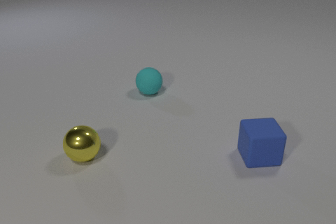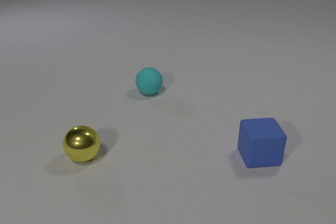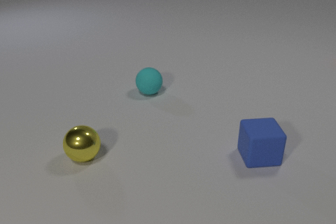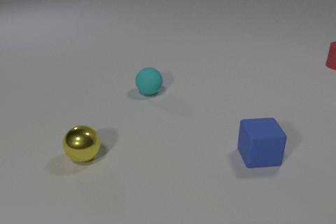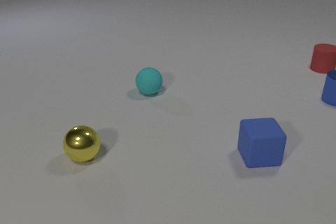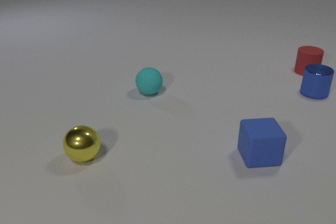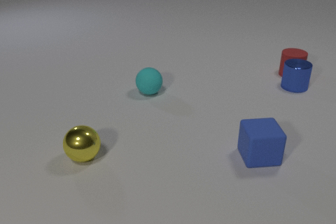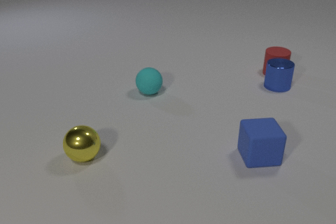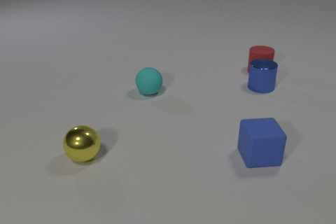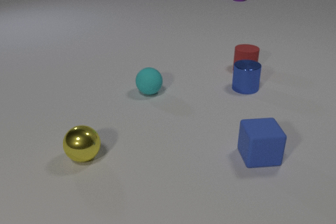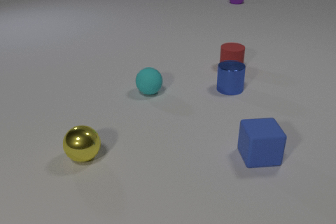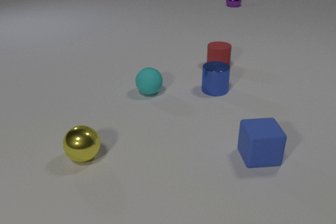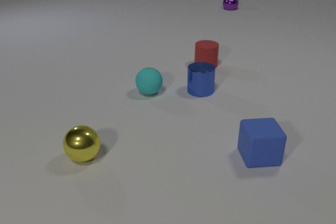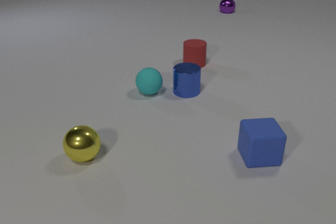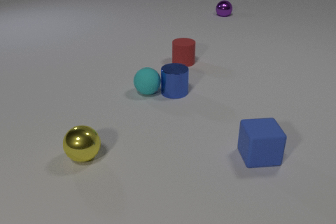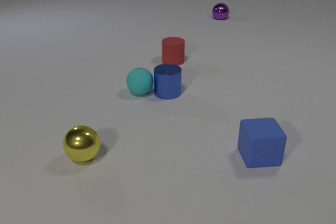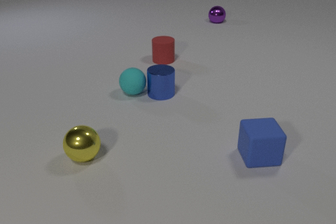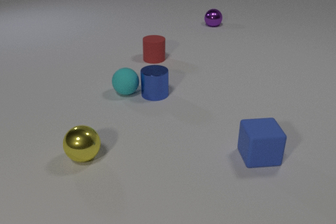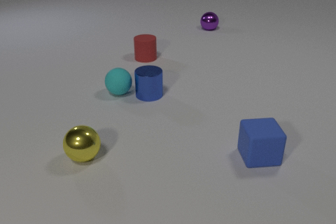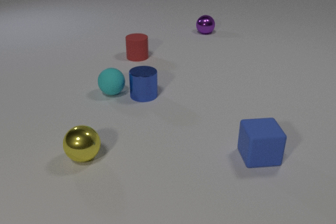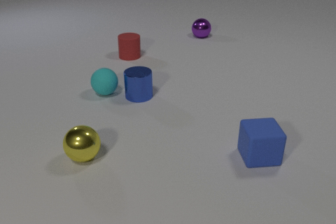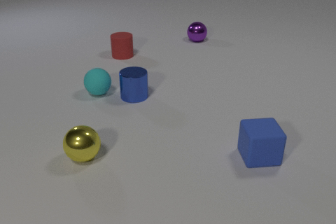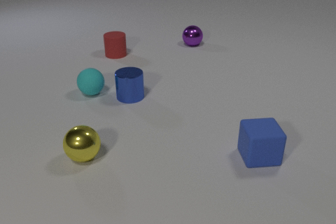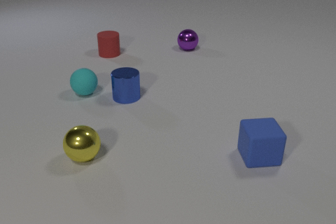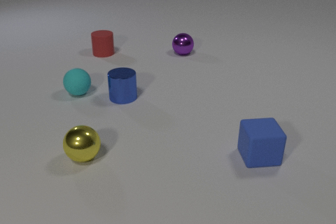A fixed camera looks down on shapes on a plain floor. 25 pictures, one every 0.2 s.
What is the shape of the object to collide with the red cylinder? cylinder.
What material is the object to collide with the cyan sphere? metal.
What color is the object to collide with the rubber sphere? blue.
0.0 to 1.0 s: The blue metal cylinder comes in at the right edge, slides to the left. The red rubber cylinder comes in at the right edge, slides to the left and toward the camera.
1.0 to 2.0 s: The blue metal cylinder slides to the left. The red rubber cylinder slides to the left. The purple metal sphere comes in at the top edge, rolls toward the camera. The blue metal cylinder and the red rubber cylinder collide.
2.0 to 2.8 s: The blue metal cylinder slides to the left. The red rubber cylinder slides to the left. The purple metal sphere rolls toward the camera. The blue metal cylinder and the cyan rubber sphere collide.
2.8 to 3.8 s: The blue metal cylinder slides to the left. The red rubber cylinder slides to the left. The cyan rubber sphere rolls to the left. The purple metal sphere rolls toward the camera.
3.8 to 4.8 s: The blue metal cylinder slides to the left. The red rubber cylinder slides to the left and away from the camera. The cyan rubber sphere rolls to the left. The purple metal sphere rolls toward the camera.
